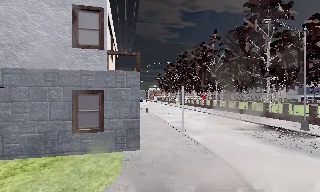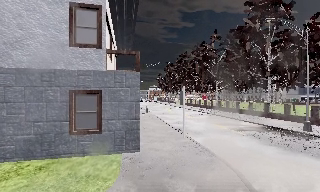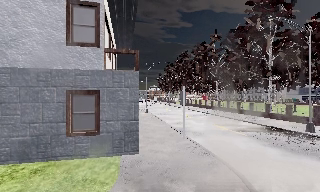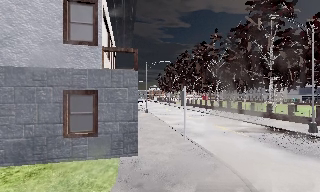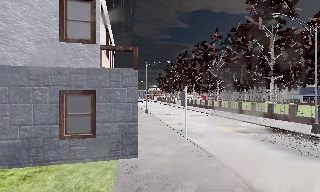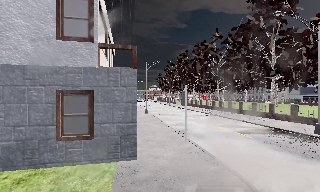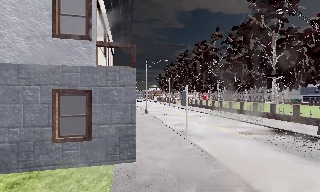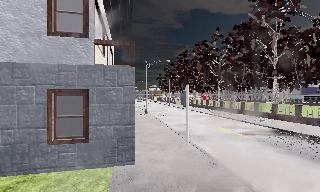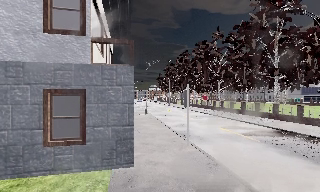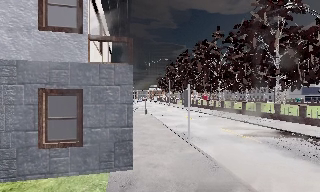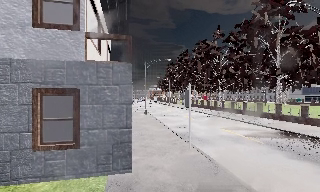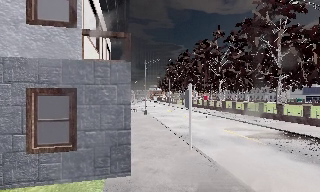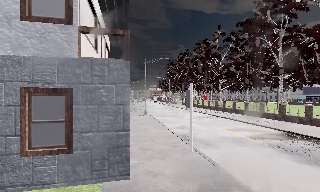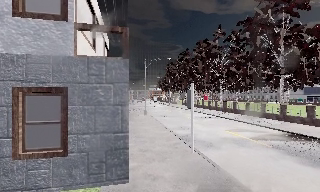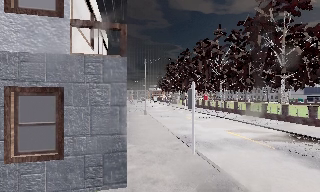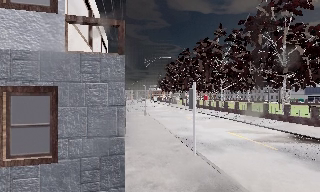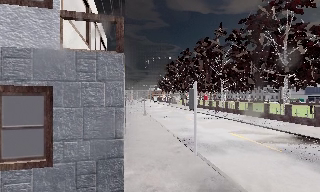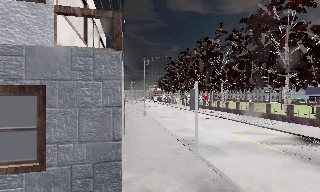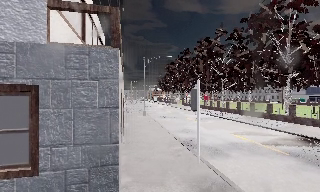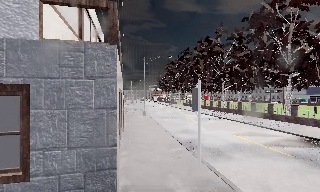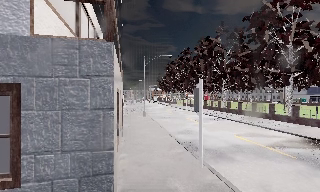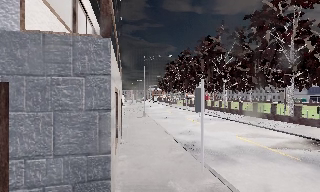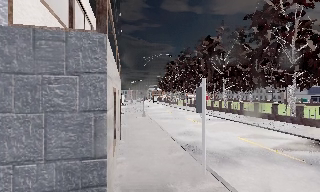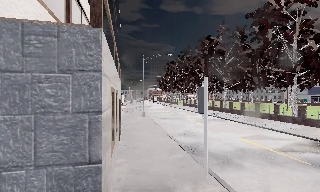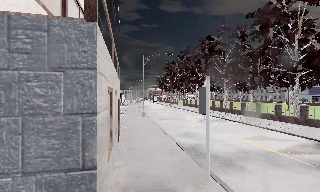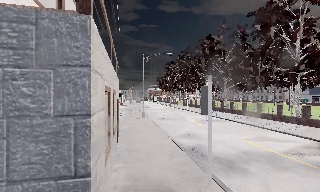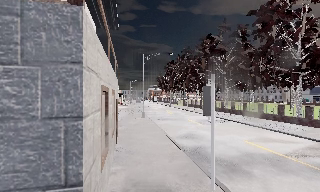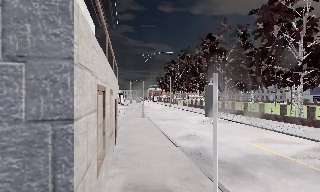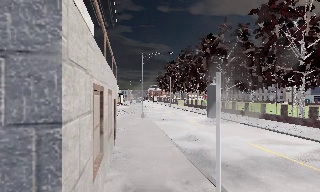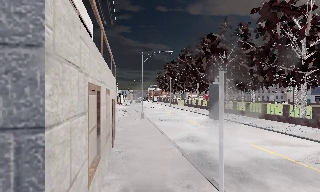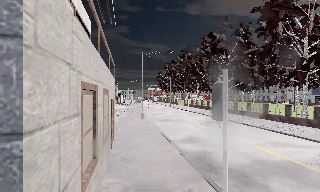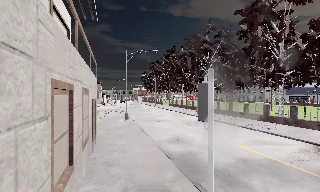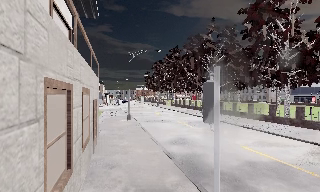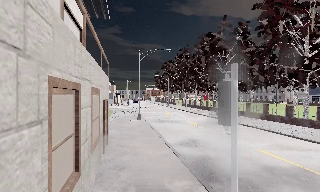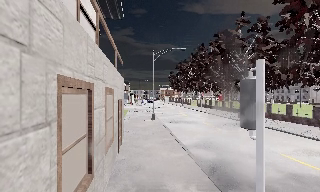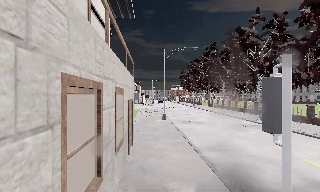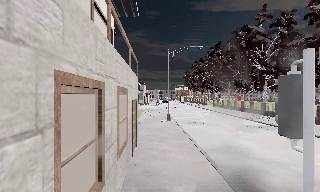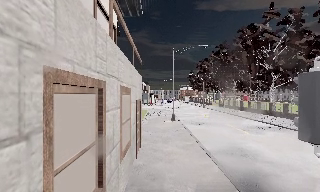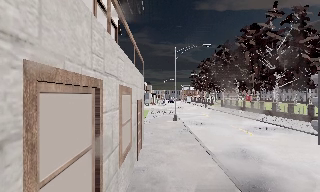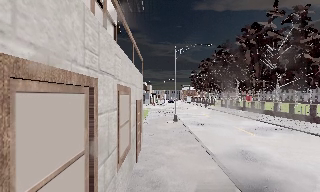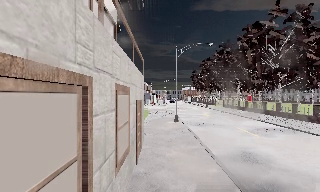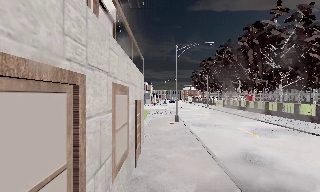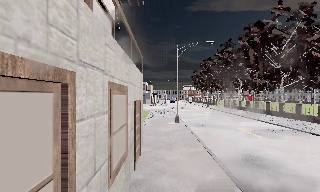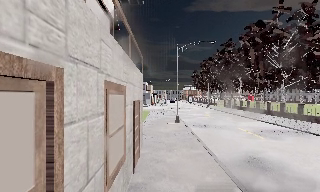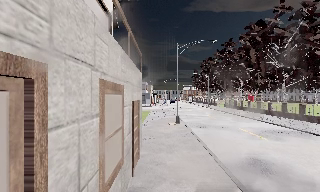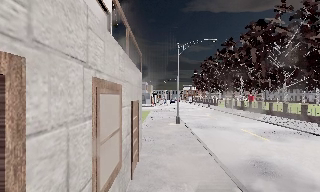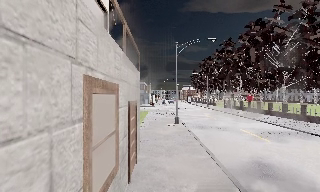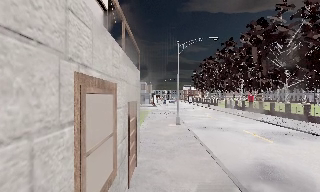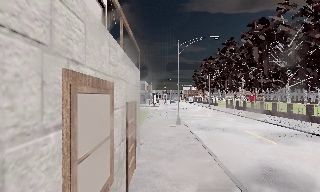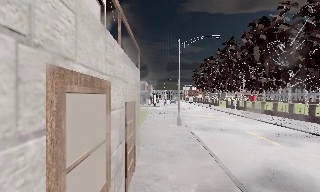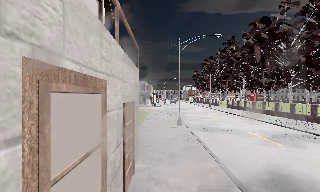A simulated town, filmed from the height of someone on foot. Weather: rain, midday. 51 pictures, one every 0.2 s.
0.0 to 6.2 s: The camera travels forward, about 7 m, so what stands in front looms larger.
6.2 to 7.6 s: The scene slides to the right, as the camera pans about 15 degrees to its left. It travels forward, about 1.5 m, so what stands in front looms larger.
7.6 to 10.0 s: The camera travels forward, about 2.5 m, so what stands in front looms larger.
The film runs forward here.
